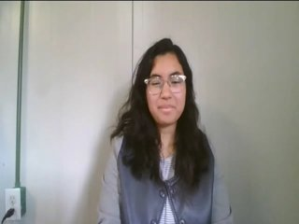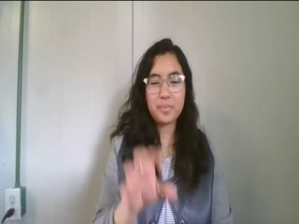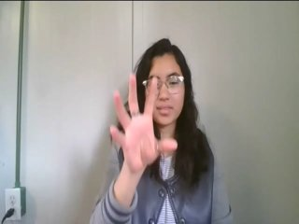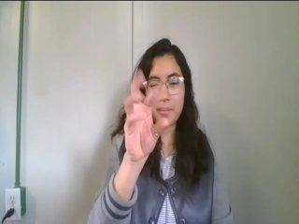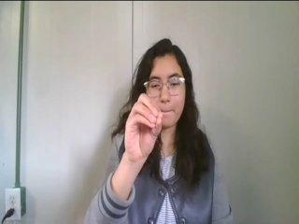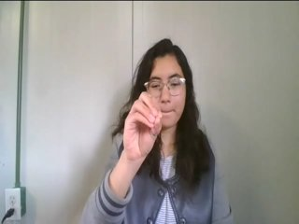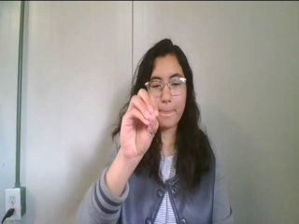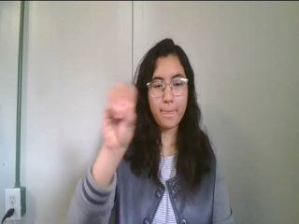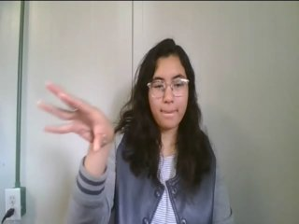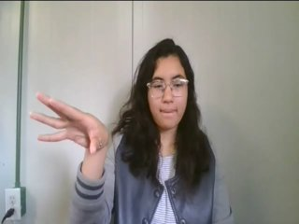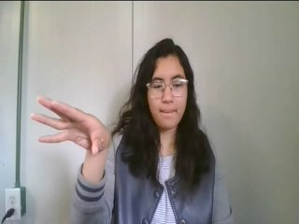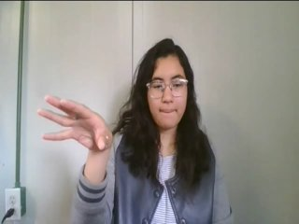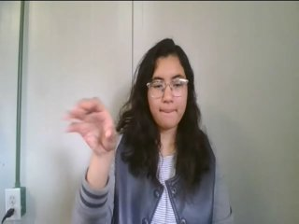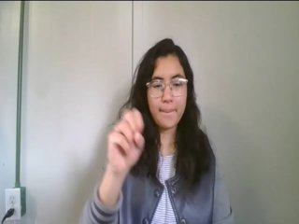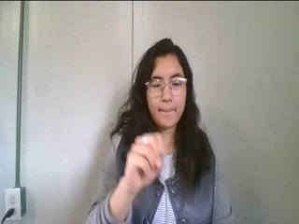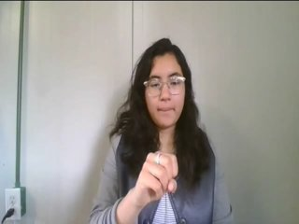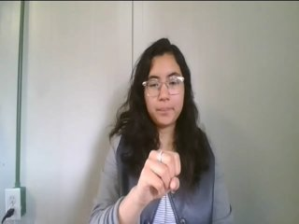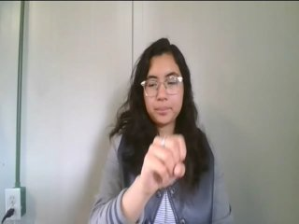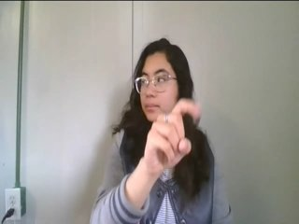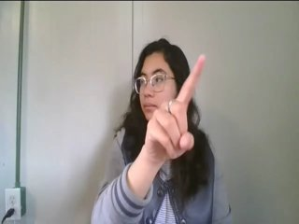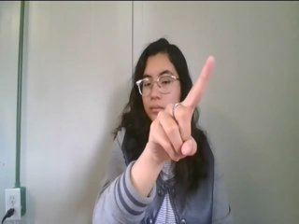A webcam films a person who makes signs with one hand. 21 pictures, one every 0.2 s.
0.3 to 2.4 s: On the screen the hand sweeps to the left. The name of the sign: Throw right.
2.5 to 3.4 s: Non-gesture.
3.5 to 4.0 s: Pointing with one finger.
